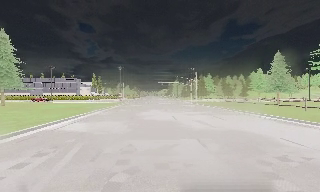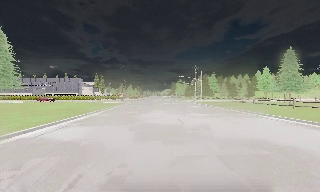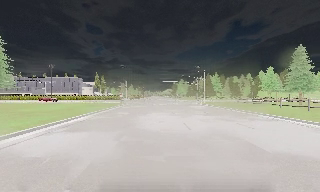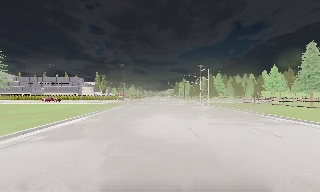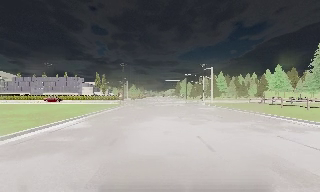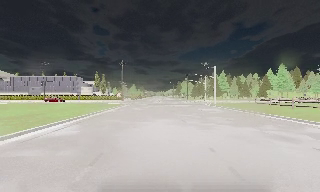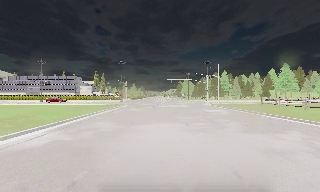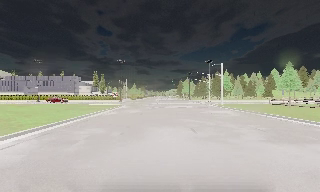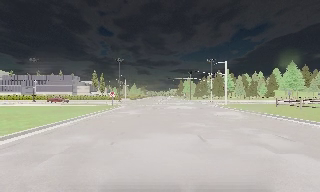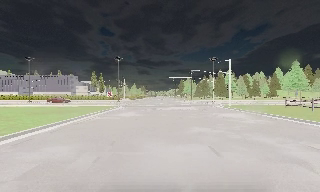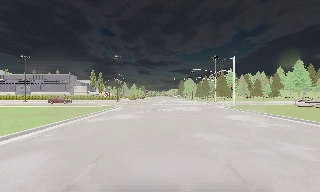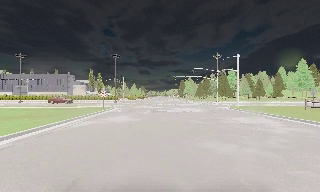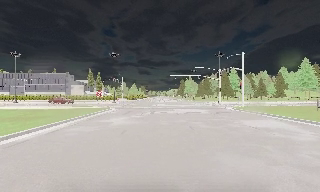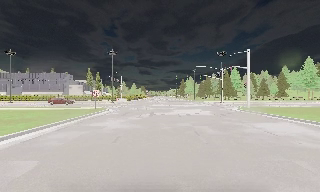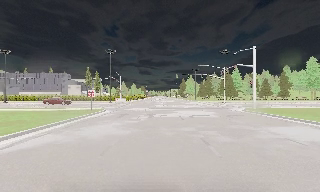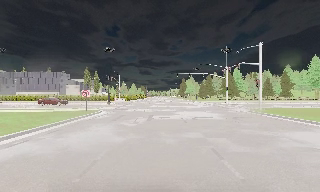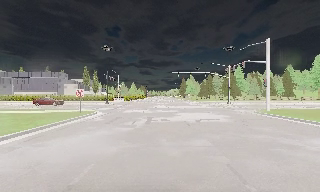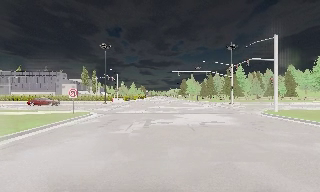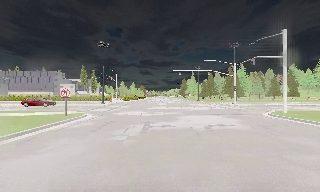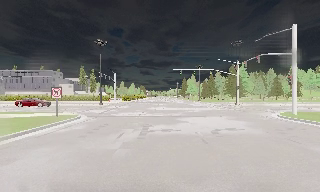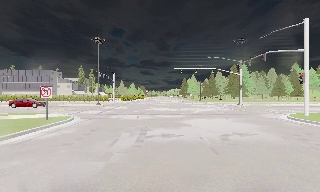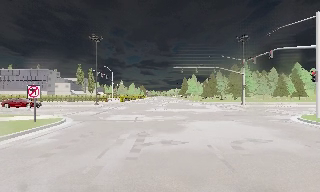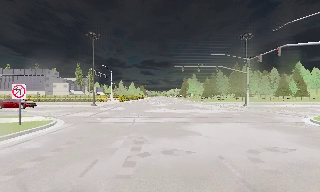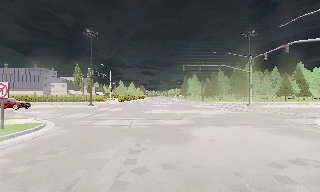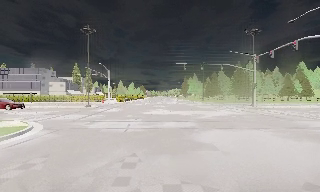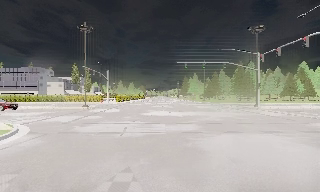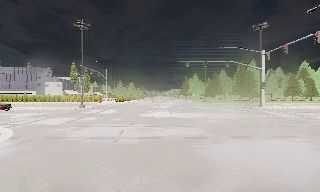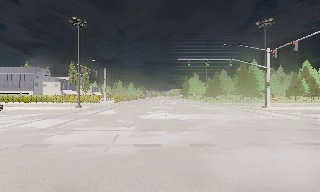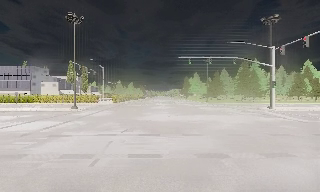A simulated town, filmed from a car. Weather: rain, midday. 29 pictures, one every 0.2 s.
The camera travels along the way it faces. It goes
forward.
0.0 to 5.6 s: The camera travels forward, about 35 m, so what stands in front looms larger. It loses speed.
The film runs forward here.
